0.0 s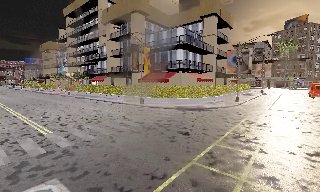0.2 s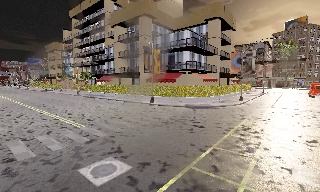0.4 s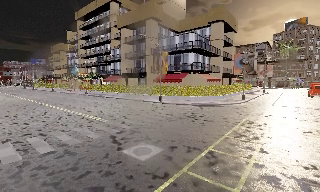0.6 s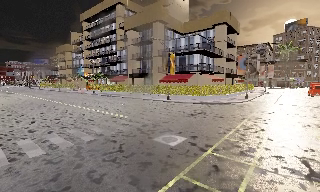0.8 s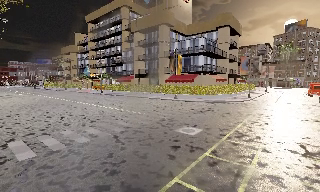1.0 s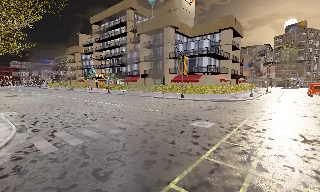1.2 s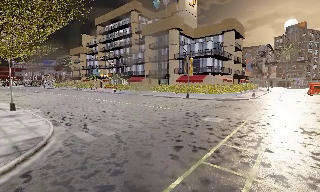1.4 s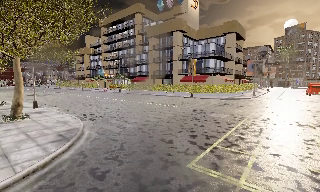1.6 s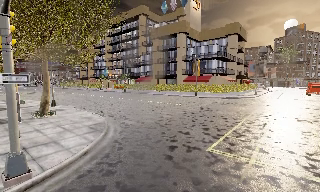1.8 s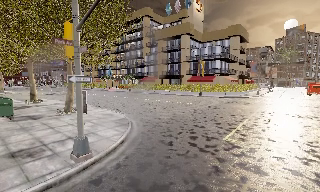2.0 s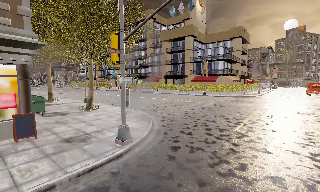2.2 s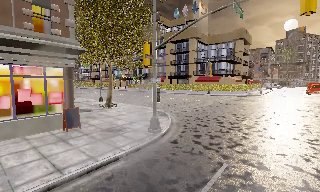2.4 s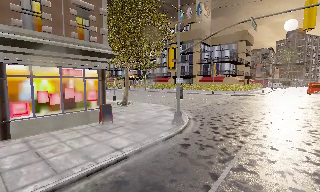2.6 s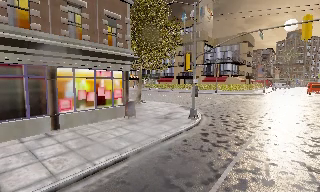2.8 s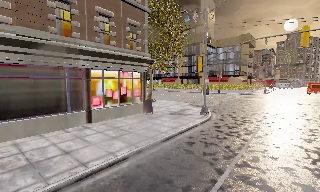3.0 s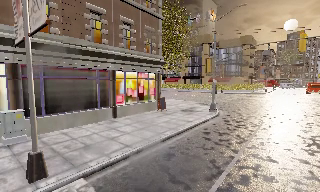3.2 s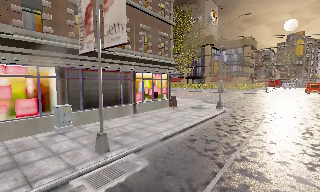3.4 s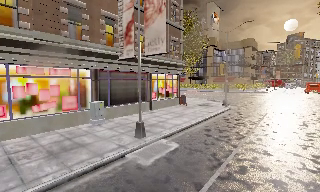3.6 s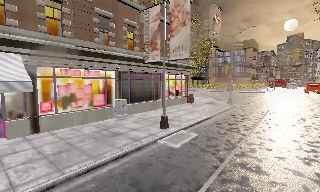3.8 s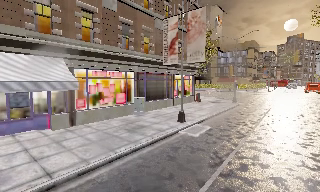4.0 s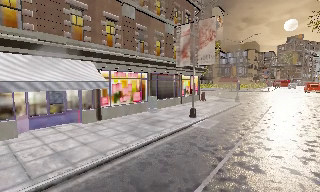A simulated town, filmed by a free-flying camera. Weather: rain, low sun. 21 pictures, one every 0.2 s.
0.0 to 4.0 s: The camera travels backward and to its left, about 35 m, so what stands in front gets smaller.
The film runs forward here.
